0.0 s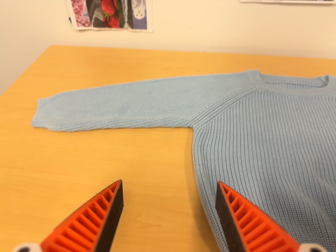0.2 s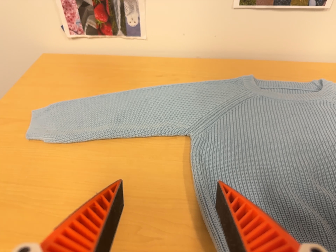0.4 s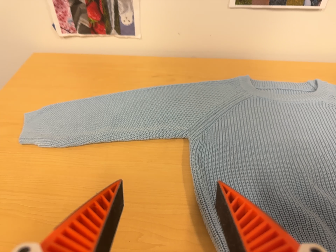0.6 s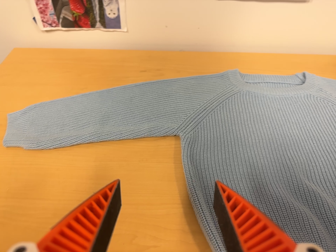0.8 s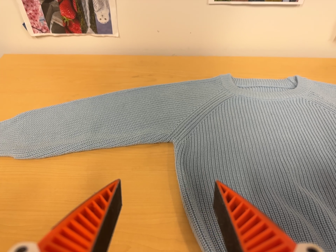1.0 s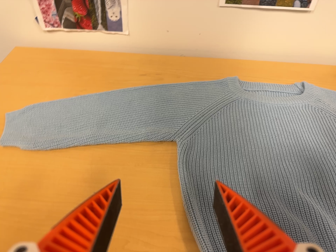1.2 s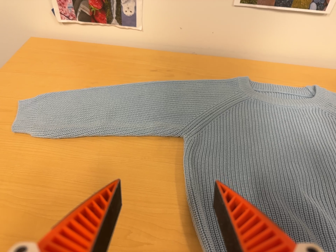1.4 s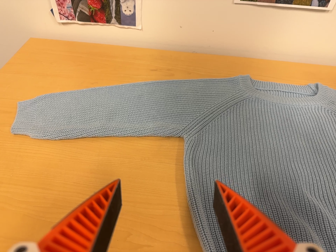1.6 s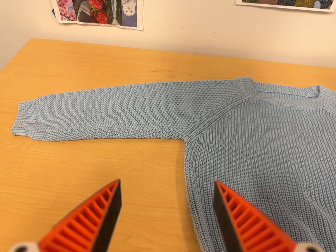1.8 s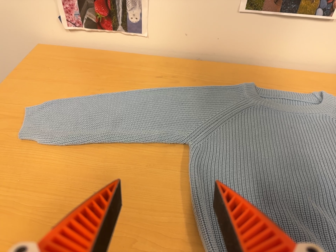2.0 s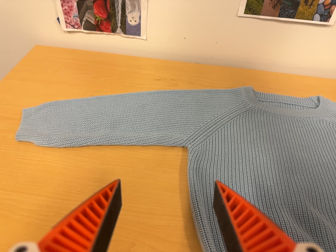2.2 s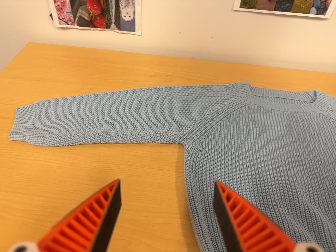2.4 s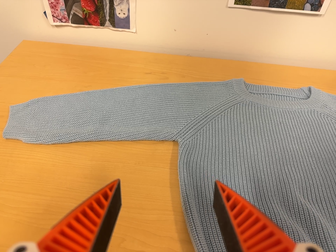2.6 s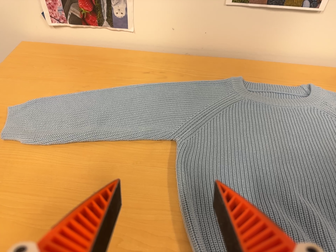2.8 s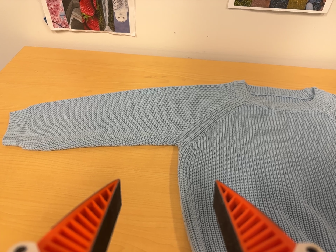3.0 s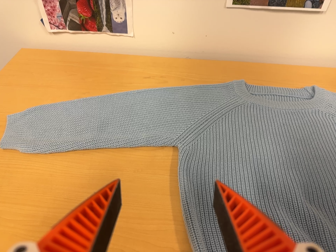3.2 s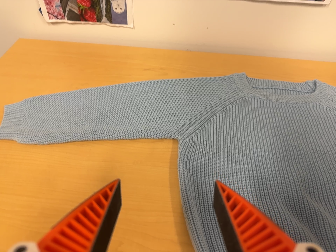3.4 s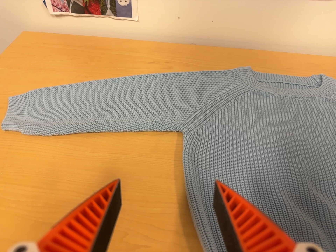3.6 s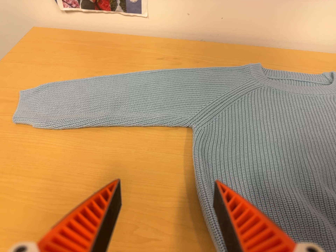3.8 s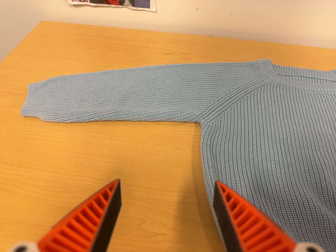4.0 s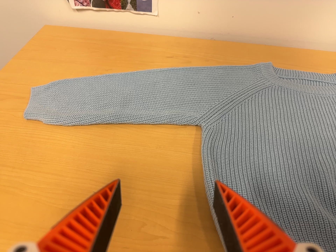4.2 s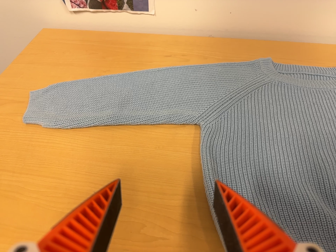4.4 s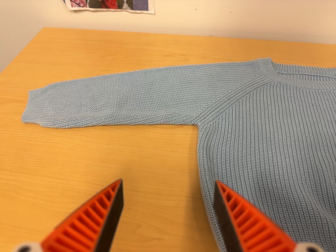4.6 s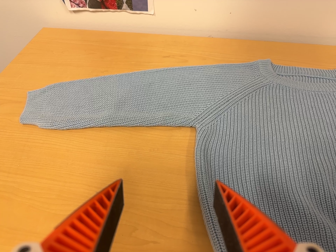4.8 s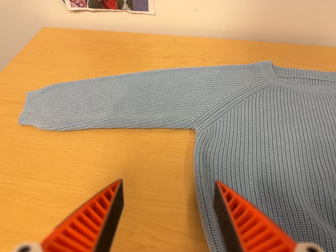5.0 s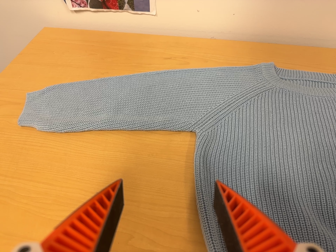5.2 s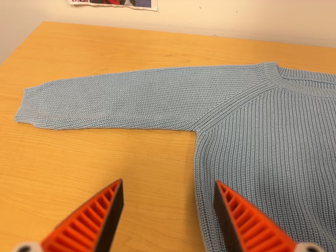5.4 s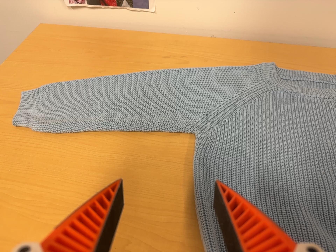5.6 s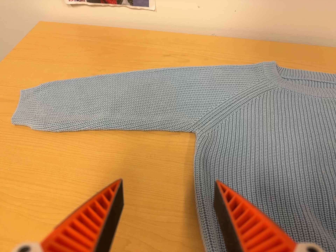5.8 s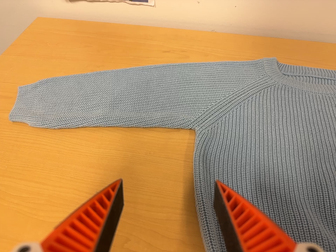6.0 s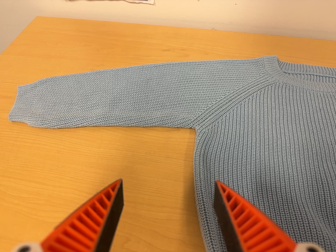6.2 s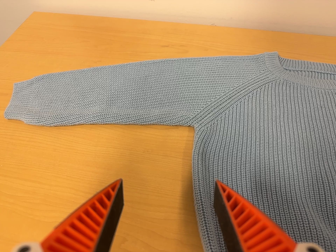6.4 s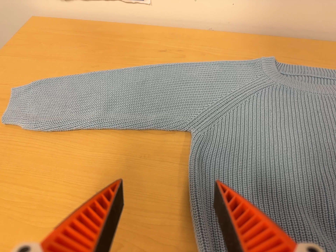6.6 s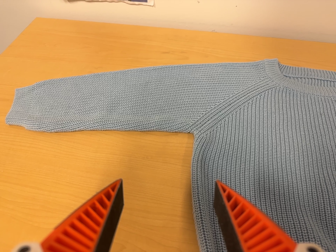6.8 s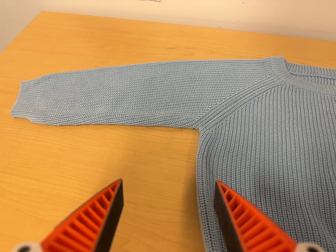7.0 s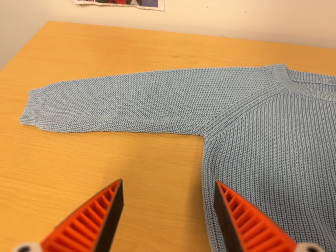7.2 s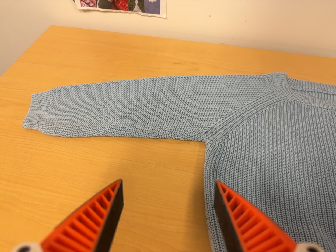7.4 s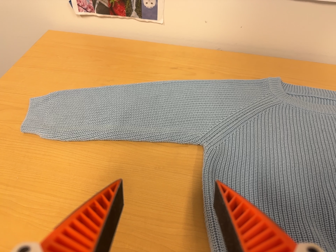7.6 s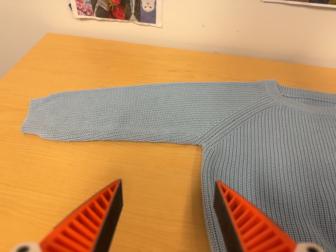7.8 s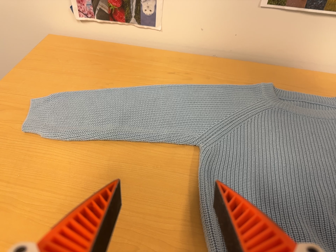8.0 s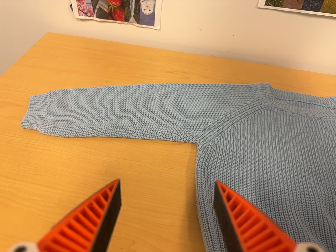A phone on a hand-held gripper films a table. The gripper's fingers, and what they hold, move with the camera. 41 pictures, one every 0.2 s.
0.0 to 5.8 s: The camera travels forward and toward the top of its view, about 8 cm, so what stands in front looms larger.
5.8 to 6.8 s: The camera keeps its place and its aim.
6.8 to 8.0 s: The camera shifts only a little, or ends up much as it began.
The film runs forward here.
